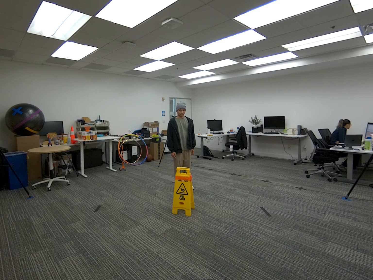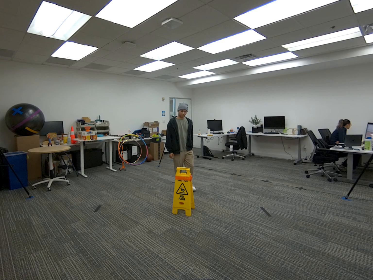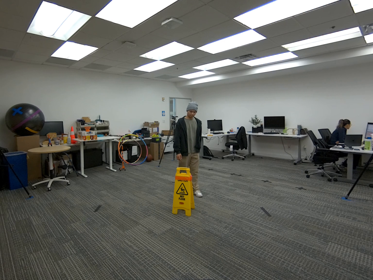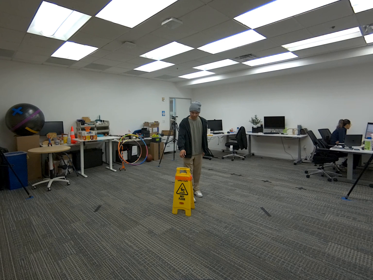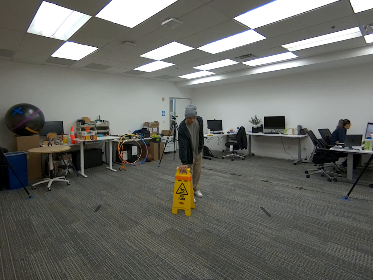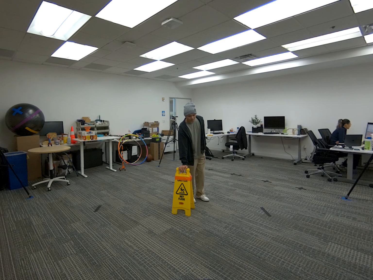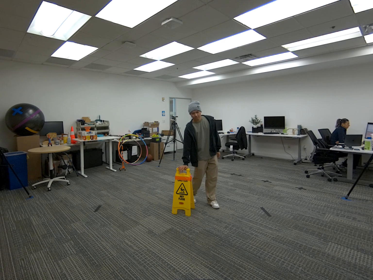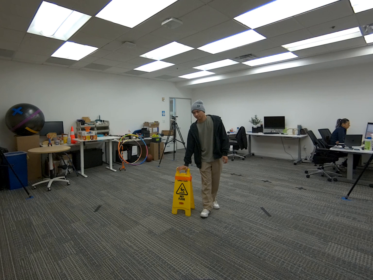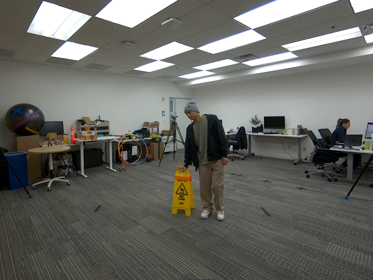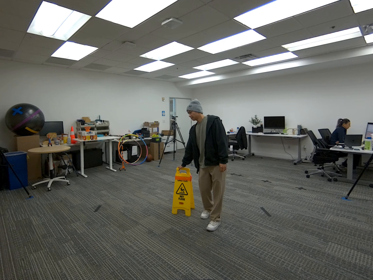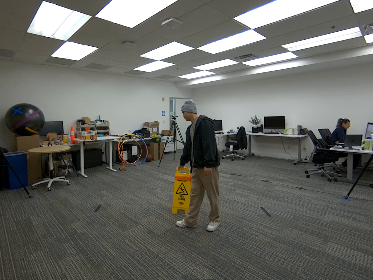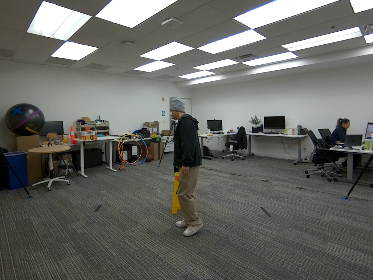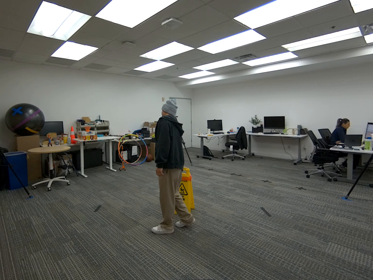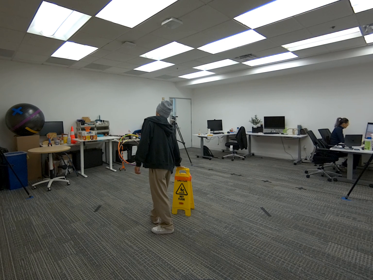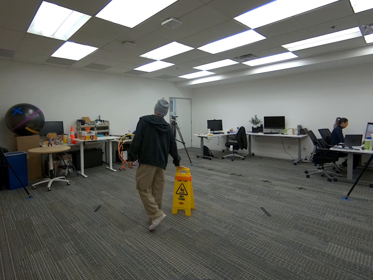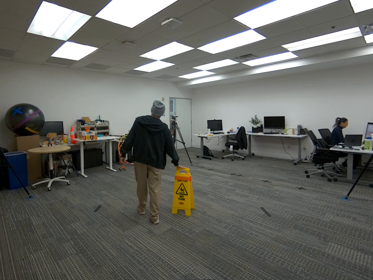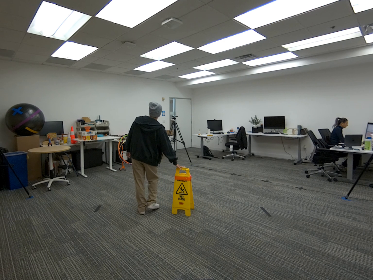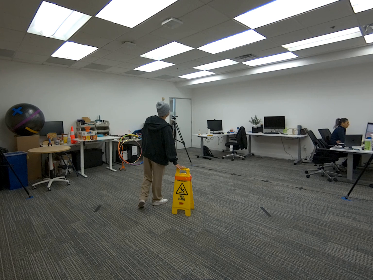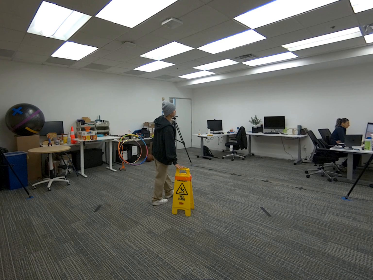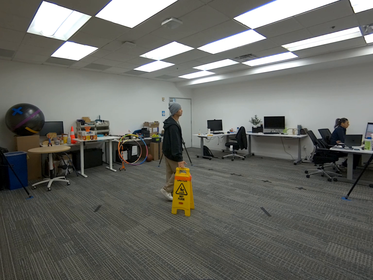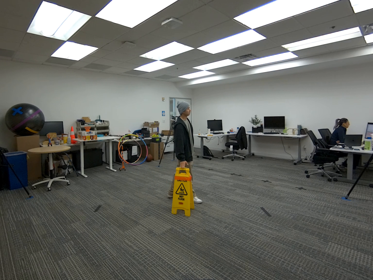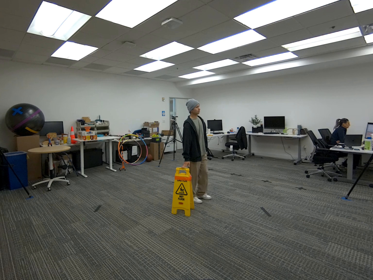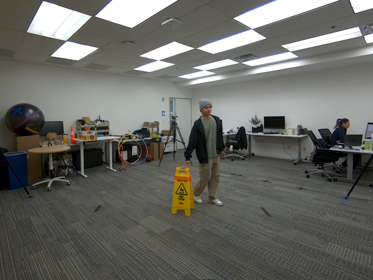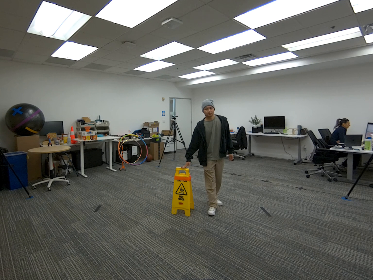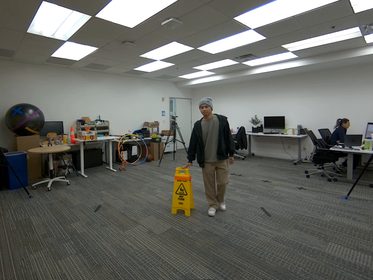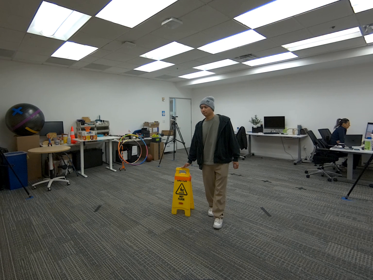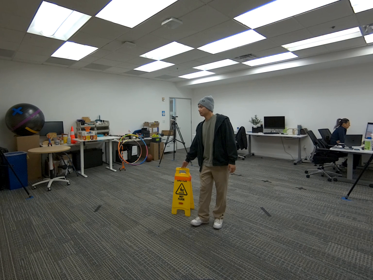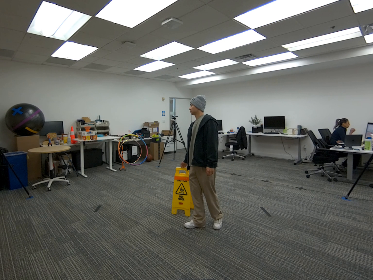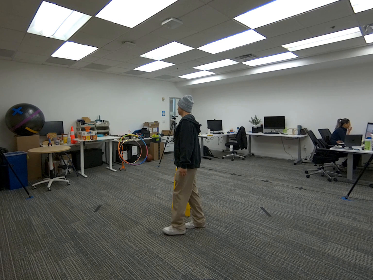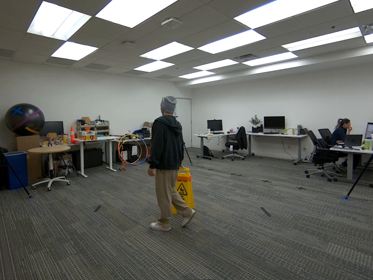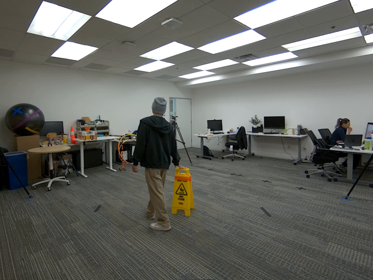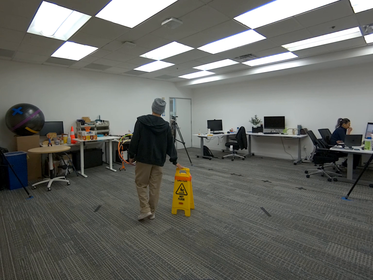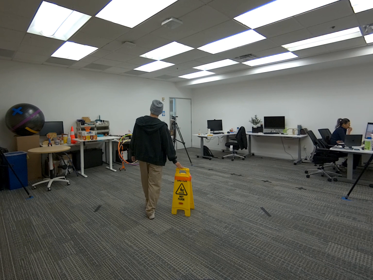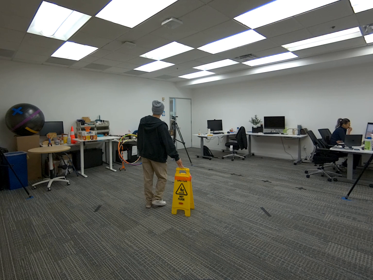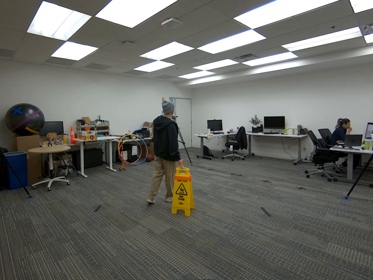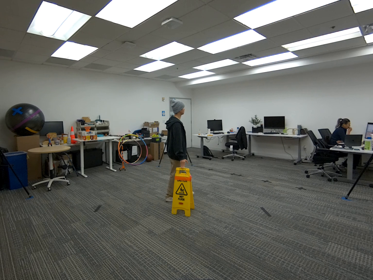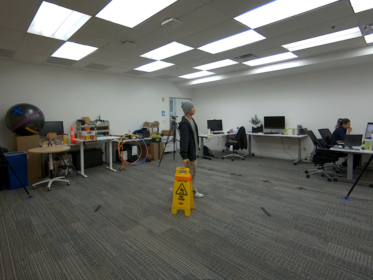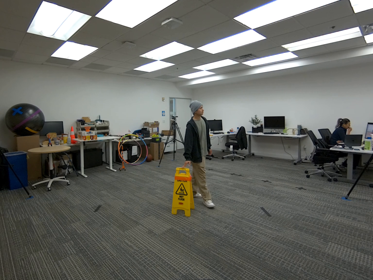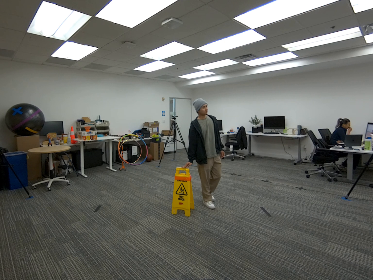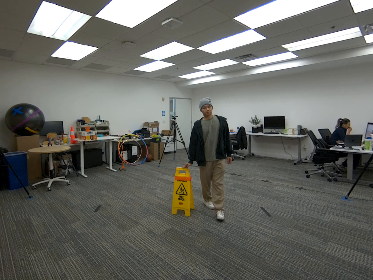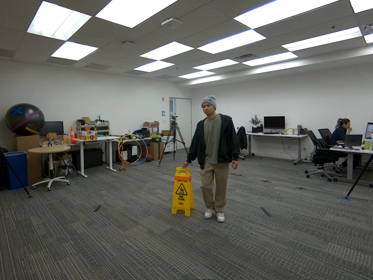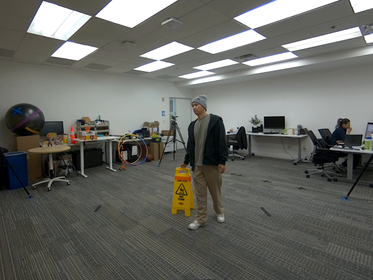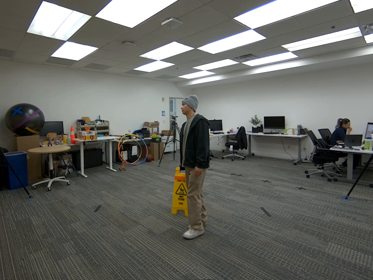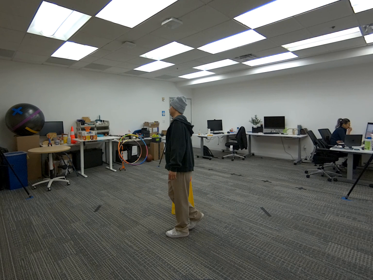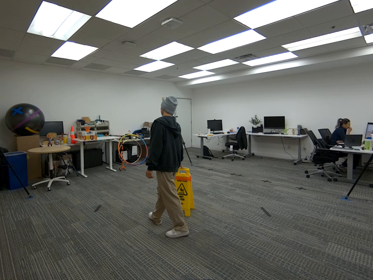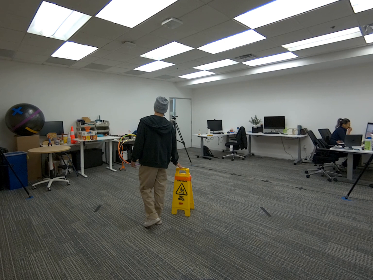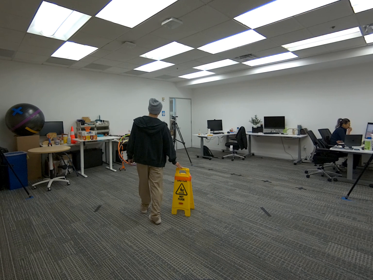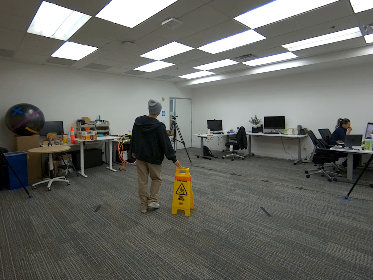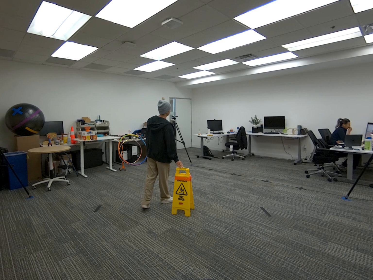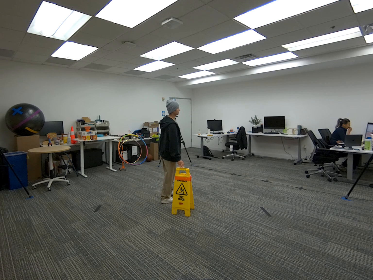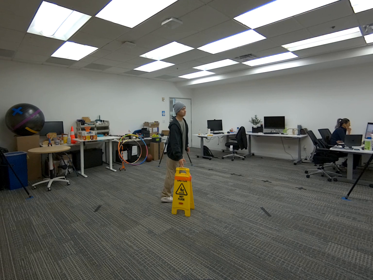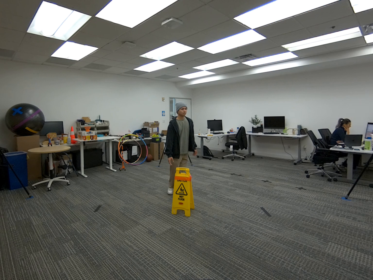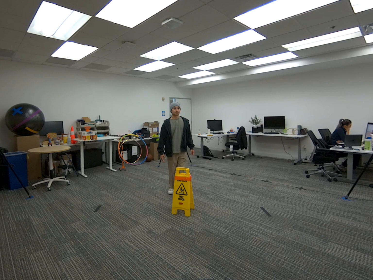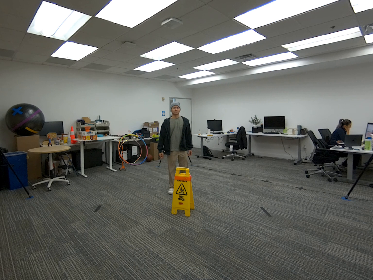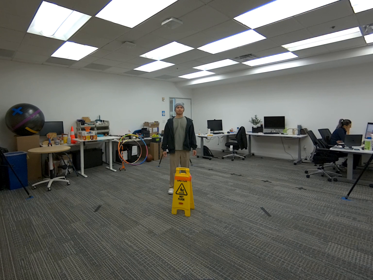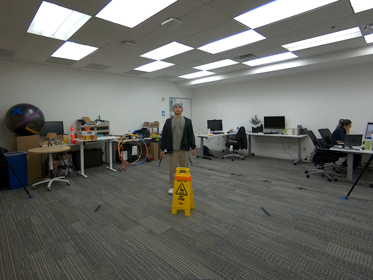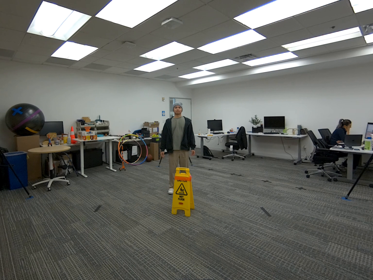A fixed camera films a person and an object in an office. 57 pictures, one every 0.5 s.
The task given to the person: Walk toward the sign and grasp the top with one hand. While keeping your hand on the sign, walk in a circle around it.
